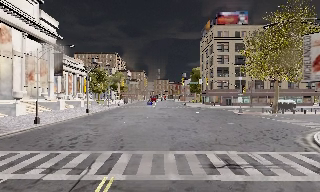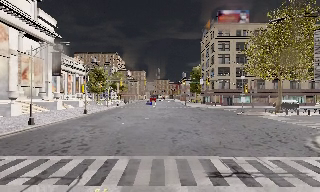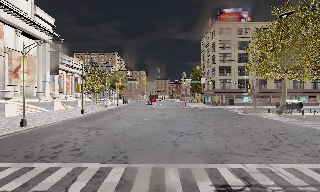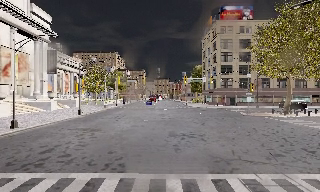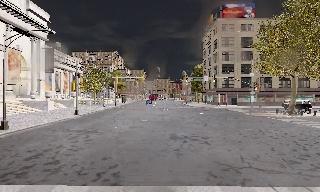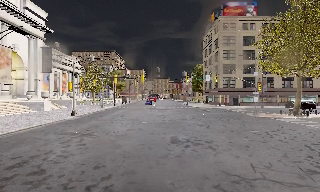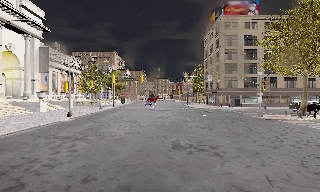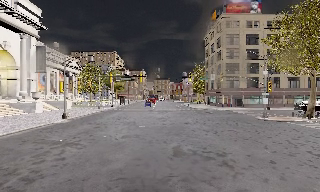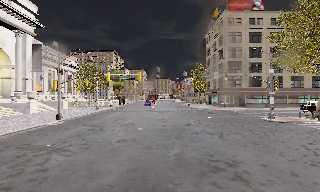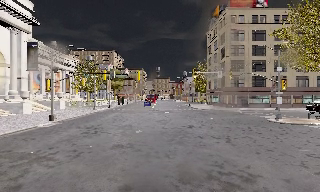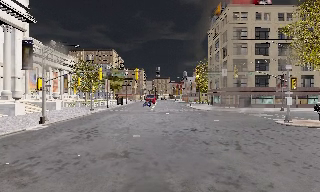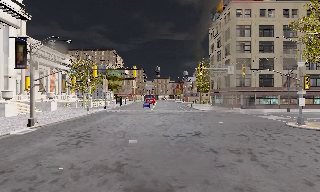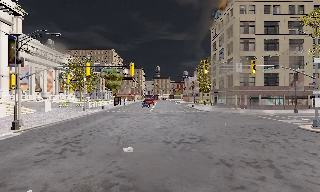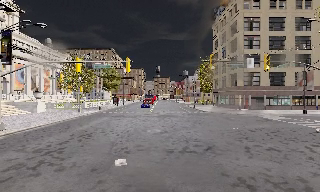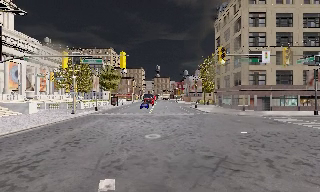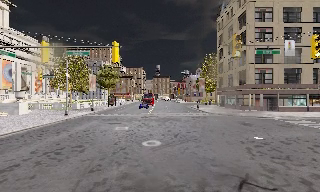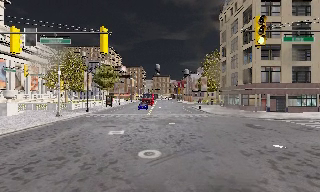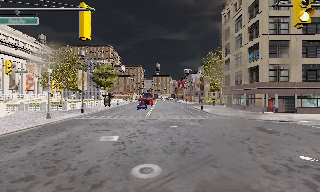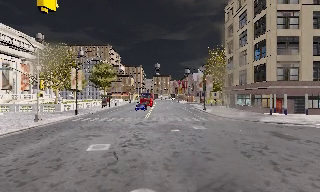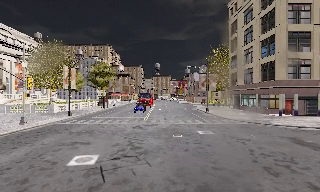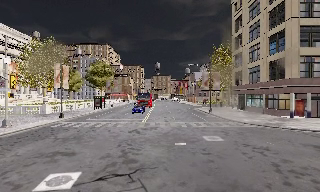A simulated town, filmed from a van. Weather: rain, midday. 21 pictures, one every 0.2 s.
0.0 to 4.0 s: The camera travels forward, about 25 m, so what stands in front looms larger. It gains speed.
The film runs forward here.
